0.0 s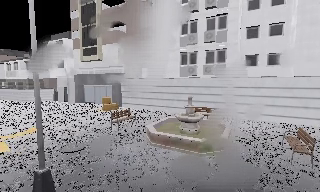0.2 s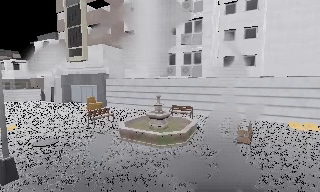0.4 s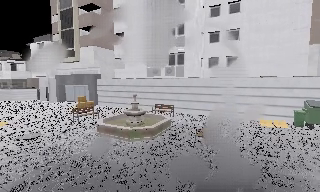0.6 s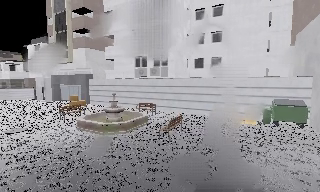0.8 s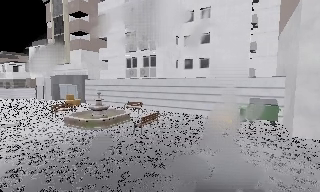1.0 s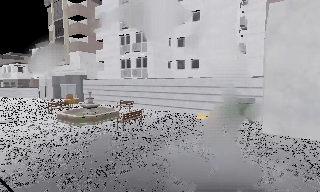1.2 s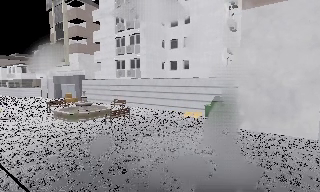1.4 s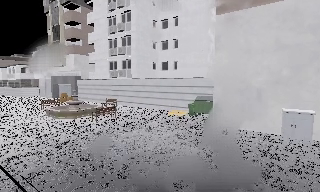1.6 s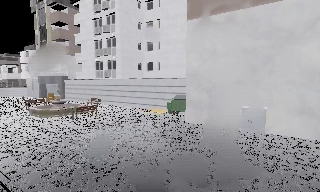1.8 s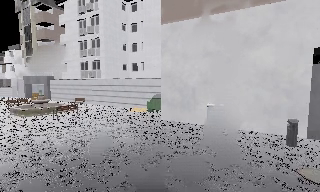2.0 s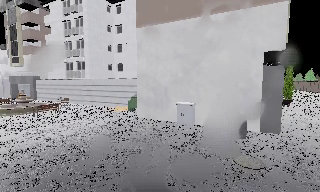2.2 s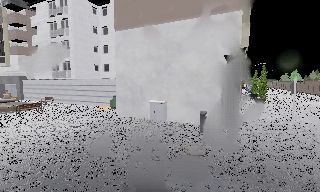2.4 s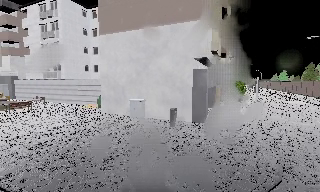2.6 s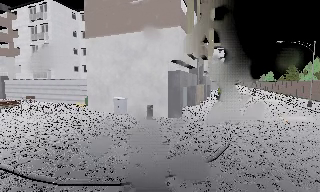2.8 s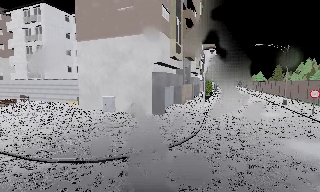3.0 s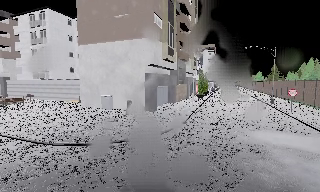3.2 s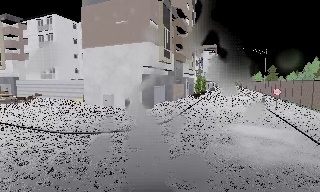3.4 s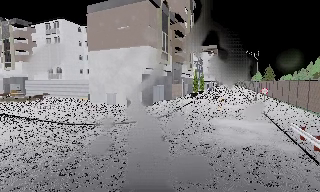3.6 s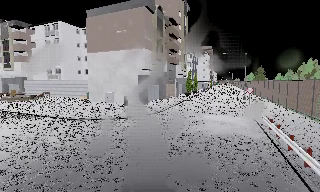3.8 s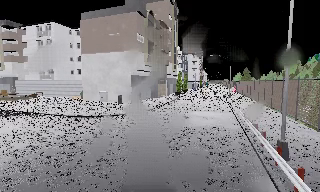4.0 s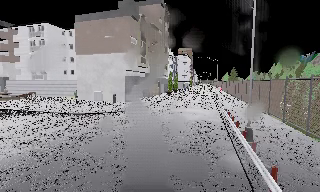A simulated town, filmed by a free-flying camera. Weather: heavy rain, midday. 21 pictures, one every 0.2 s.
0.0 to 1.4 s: The camera travels to its right and backward, about 12 m, so close, fixed things drift to the left.
1.4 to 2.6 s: The camera pans to its right, which is clockwise from overhead, by about 10 degrees. It travels to its right and backward, about 10 m, so close, fixed things drift to the left.
2.6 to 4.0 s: The camera travels backward, about 11 m, so what stands in front gets smaller.
The film runs backward here.
